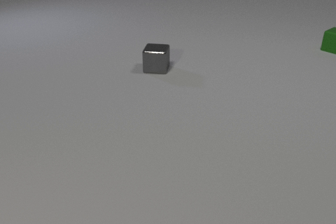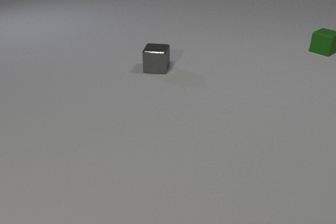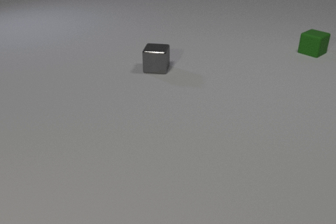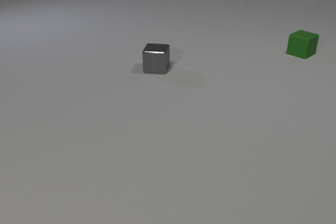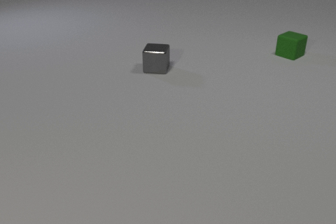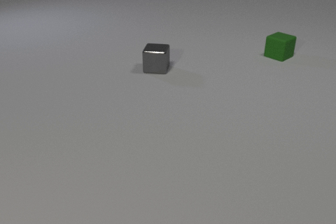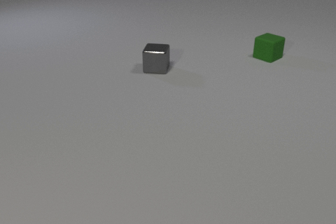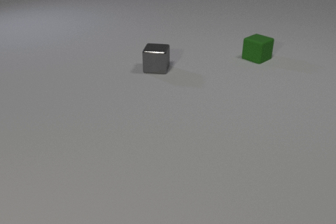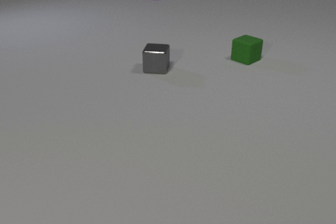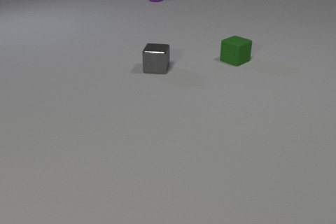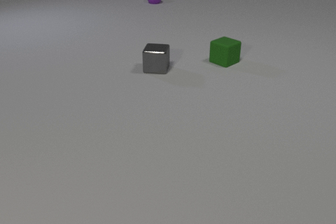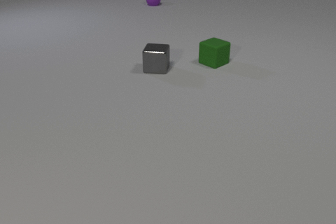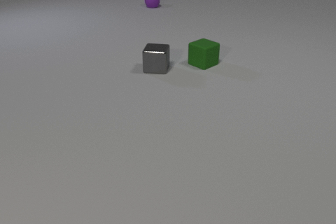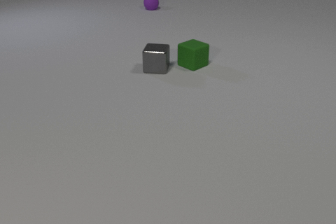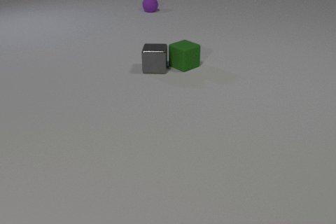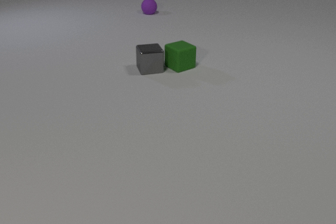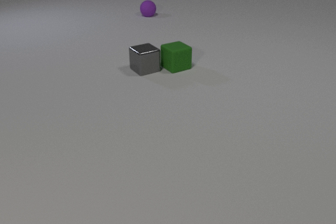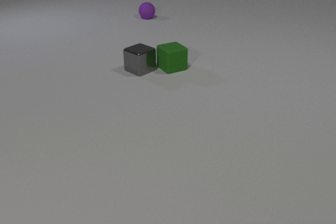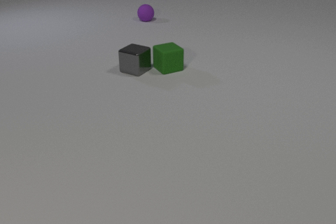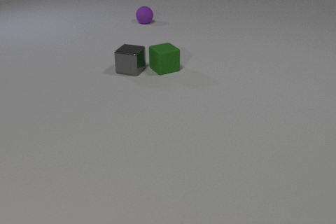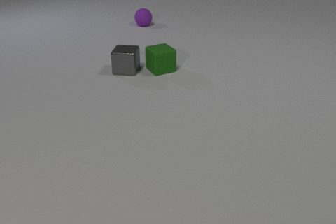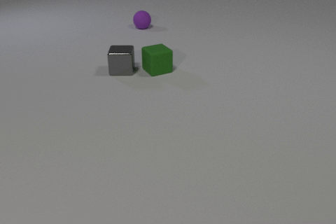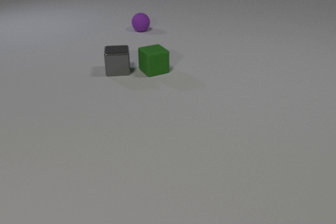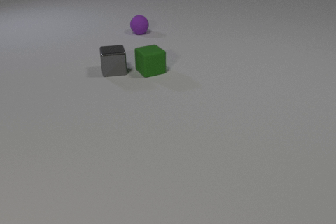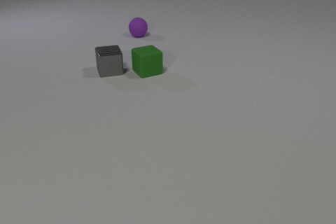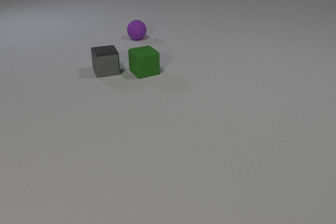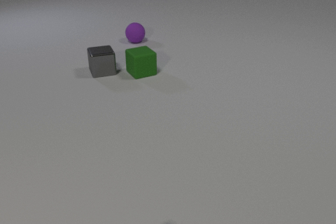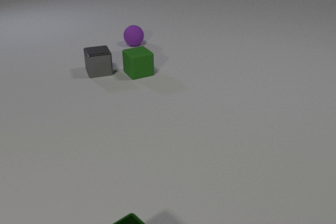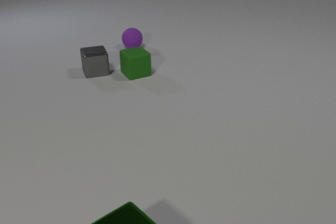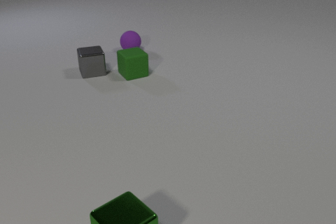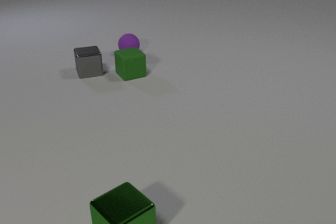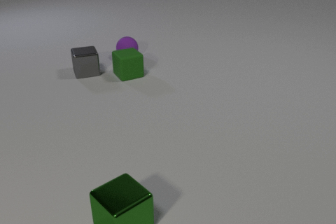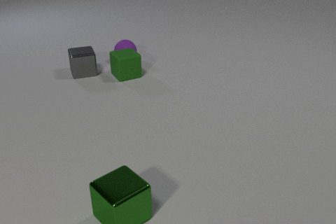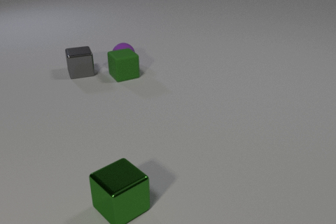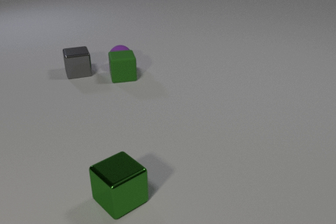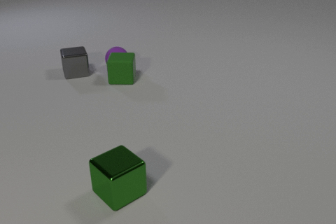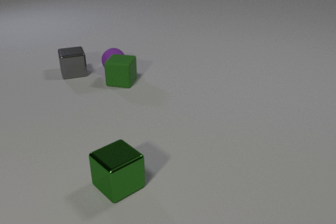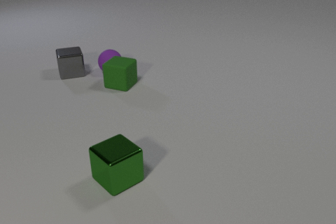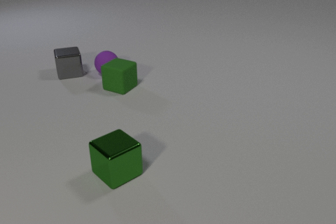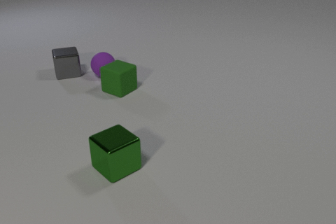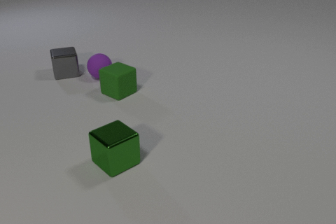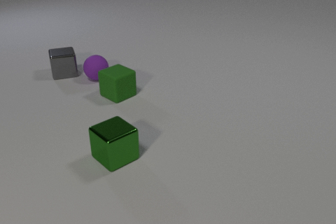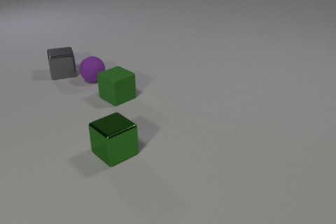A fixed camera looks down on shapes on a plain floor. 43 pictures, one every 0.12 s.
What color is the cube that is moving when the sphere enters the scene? green.
How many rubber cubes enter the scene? 0.
Are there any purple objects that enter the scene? yes.
0.00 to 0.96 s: The green rubber cube slides to the left and toward the camera. The purple rubber sphere comes in at the top edge.
0.96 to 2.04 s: The green rubber cube slides to the left and toward the camera. The gray metal cube slides to the left, spins so that its near face slides to the right, counterclockwise seen from above. The purple rubber sphere rolls toward the camera. The green rubber cube and the gray metal cube collide.
2.04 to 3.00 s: The green rubber cube slides to the left. The gray metal cube slides to the left, spins so that its near face slides to the right, counterclockwise seen from above. The purple rubber sphere rolls toward the camera.
3.00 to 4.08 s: The green rubber cube slides to the left and toward the camera. The gray metal cube slides to the left. The purple rubber sphere rolls toward the camera. The green metal cube comes in at the bottom edge, slides away from the camera. The green rubber cube and the purple rubber sphere collide.
4.08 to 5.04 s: The green rubber cube slides toward the camera, spins clockwise seen from above by about 60 degrees, its near face sliding to the left. The gray metal cube slides to the left. The purple rubber sphere rolls to the left and toward the camera. The green metal cube slides away from the camera.
